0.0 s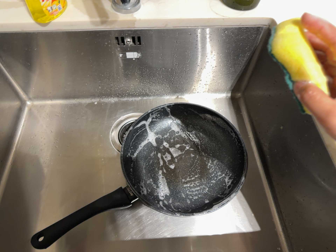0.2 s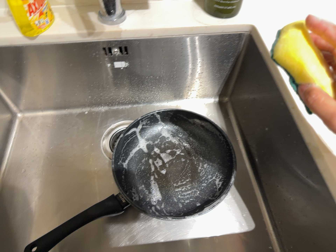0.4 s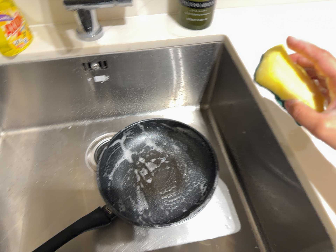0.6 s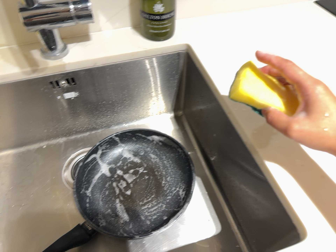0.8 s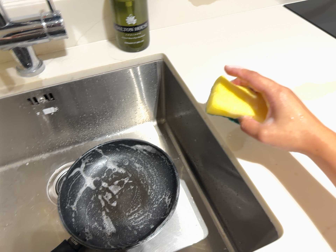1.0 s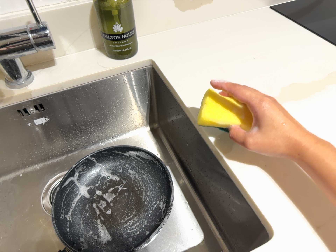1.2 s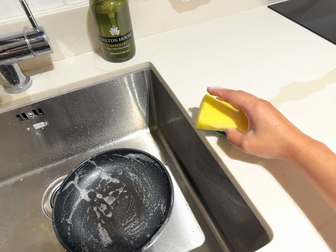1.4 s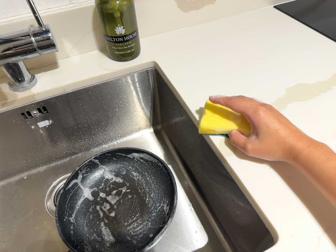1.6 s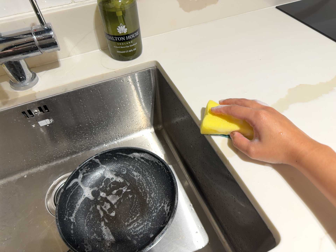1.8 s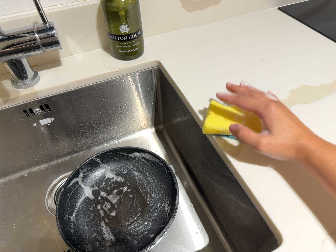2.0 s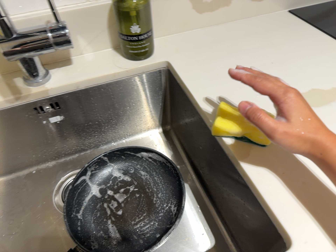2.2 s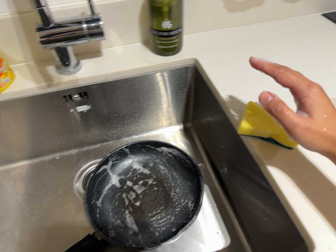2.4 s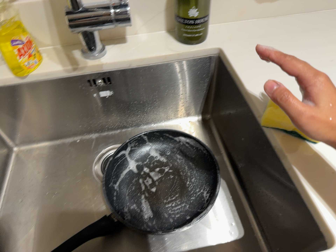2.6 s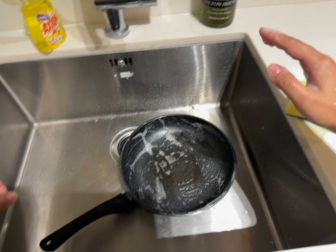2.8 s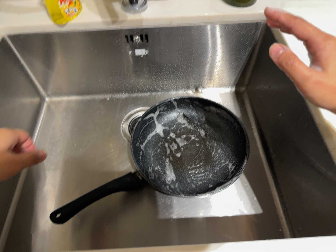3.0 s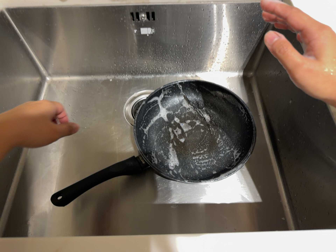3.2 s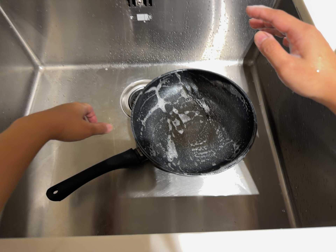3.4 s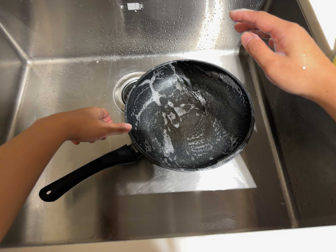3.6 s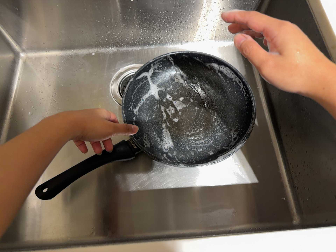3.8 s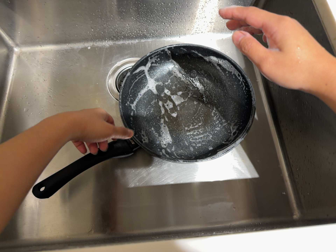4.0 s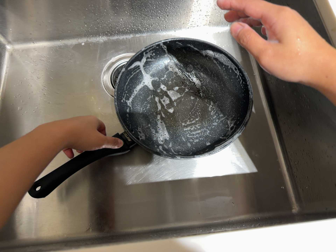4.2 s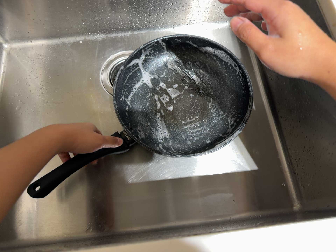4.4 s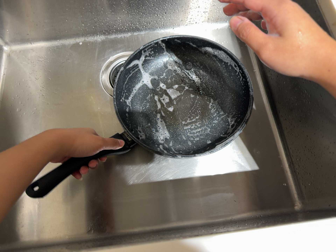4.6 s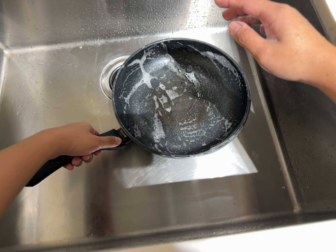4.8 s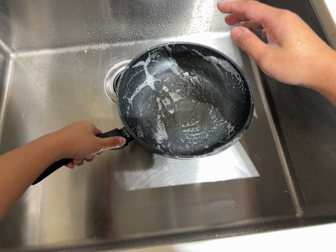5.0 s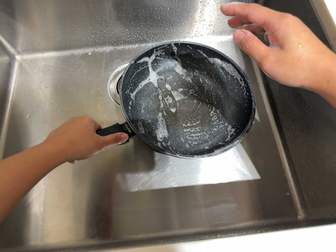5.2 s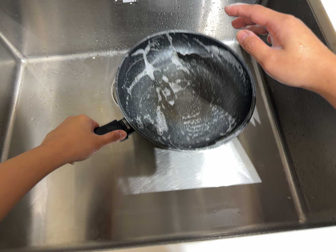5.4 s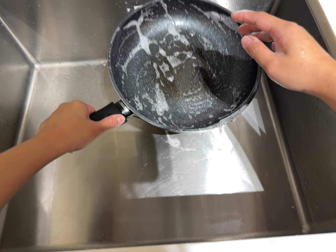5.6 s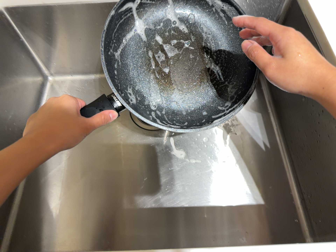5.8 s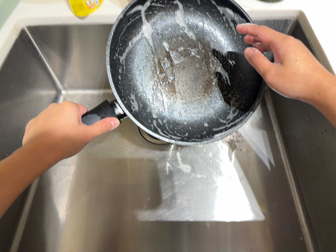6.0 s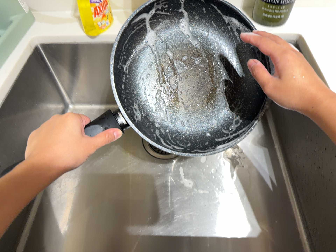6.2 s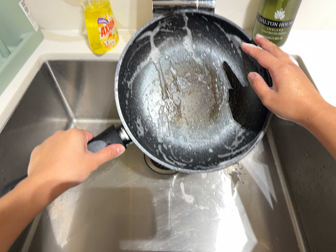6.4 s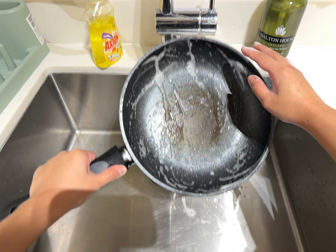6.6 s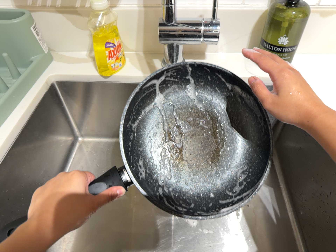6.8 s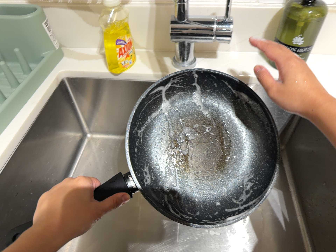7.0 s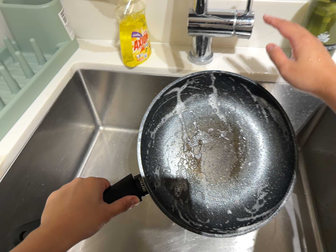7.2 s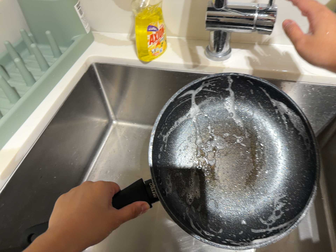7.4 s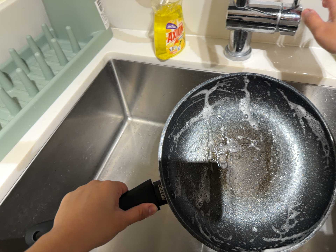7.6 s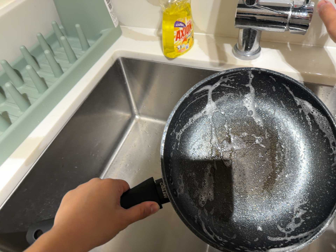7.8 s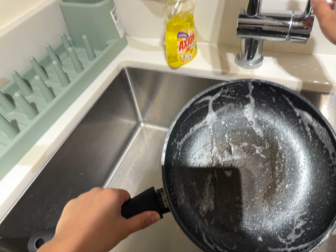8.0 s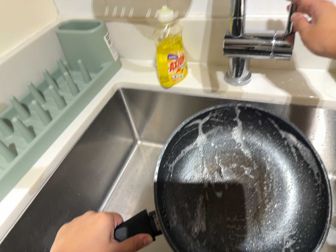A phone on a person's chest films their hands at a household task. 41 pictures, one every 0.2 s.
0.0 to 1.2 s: The camera travels to its right, about 10 cm, so close, fixed things drift to the left. Its aim tips toward the top of its view by about 10 degrees, and the scene shifts downward. It rolls about its line of sight by about 20 degrees, and the scene rotates counterclockwise.
1.2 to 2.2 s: The camera shifts only a little, or ends up much as it began.
2.2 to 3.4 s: The camera travels forward, about 7 cm, so what stands in front looms larger. Its aim tips toward the bottom of its view by about 15 degrees, and the scene shifts upward. It rolls about its line of sight by about 10 degrees, and the scene rotates clockwise.
3.4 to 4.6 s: The camera shifts only a little, or ends up much as it began.
4.6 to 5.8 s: The camera travels backward, about 6 cm, so what stands in front gets smaller. Its aim tips toward the top of its view by about 10 degrees, and the scene shifts downward.
5.8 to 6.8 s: The camera's aim tips toward the top of its view by about 10 degrees, and the scene shifts downward.
6.8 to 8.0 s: The camera pans to its left by about 15 degrees.
The film runs forward here.
